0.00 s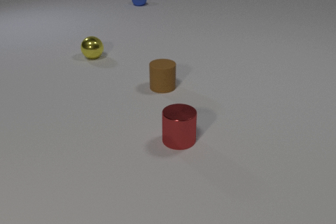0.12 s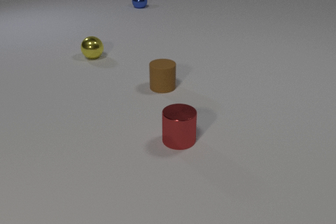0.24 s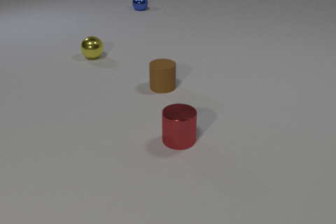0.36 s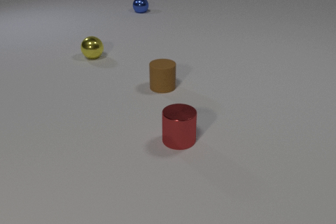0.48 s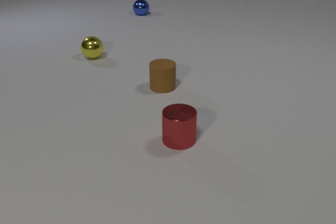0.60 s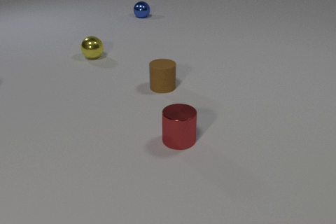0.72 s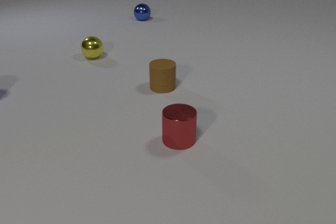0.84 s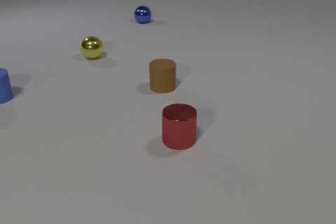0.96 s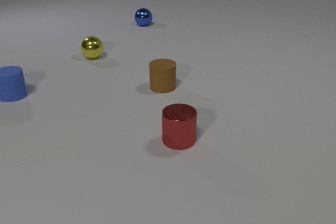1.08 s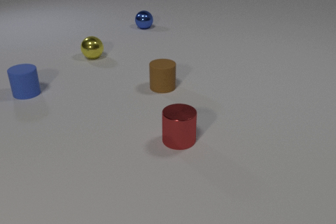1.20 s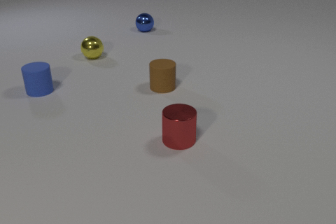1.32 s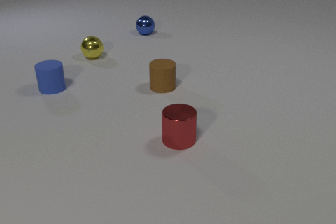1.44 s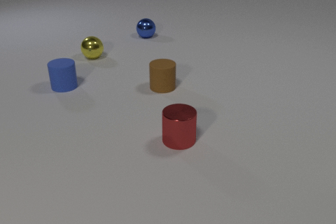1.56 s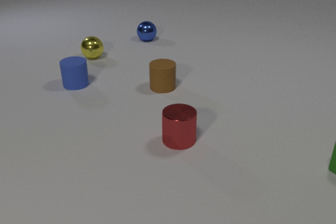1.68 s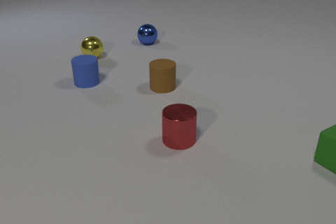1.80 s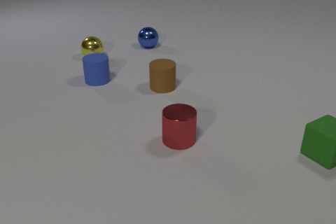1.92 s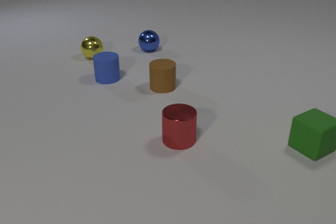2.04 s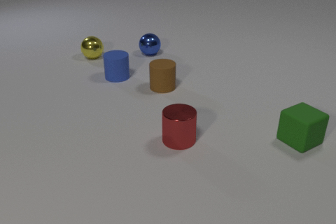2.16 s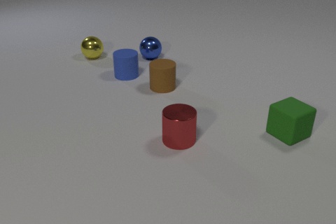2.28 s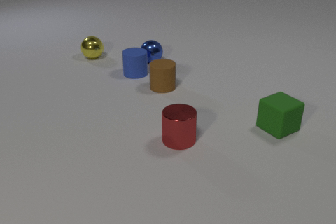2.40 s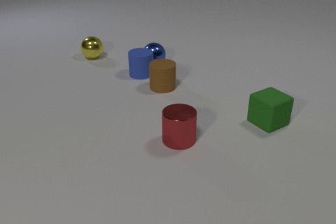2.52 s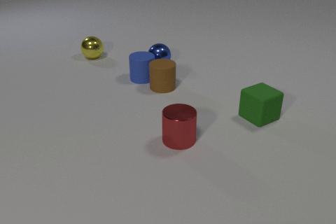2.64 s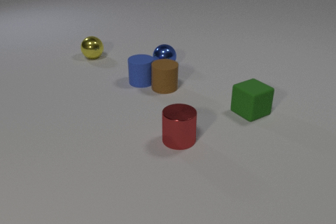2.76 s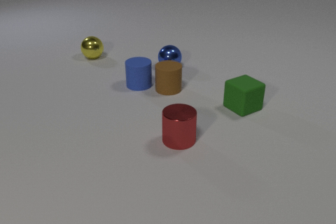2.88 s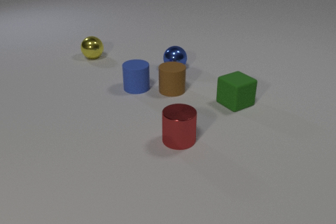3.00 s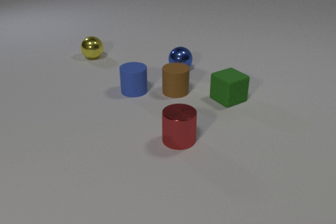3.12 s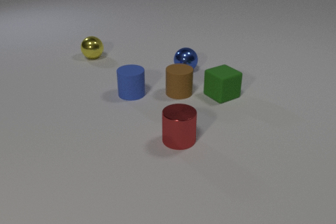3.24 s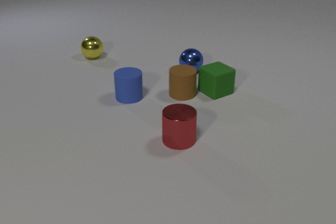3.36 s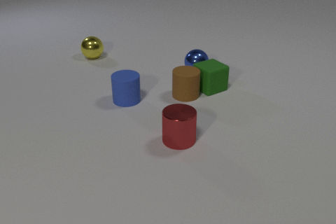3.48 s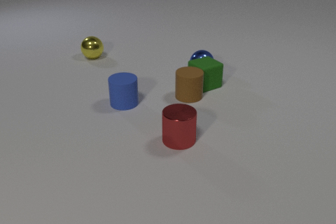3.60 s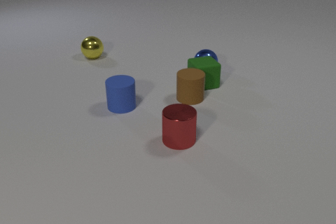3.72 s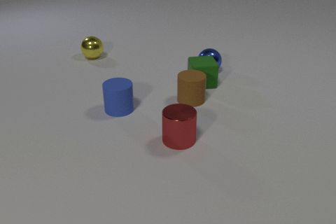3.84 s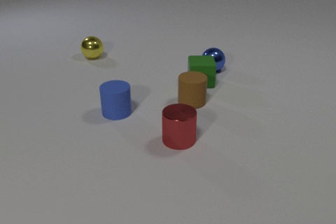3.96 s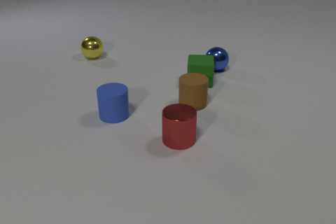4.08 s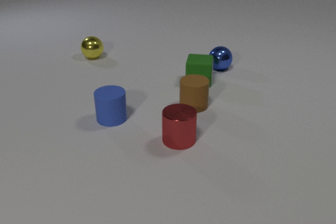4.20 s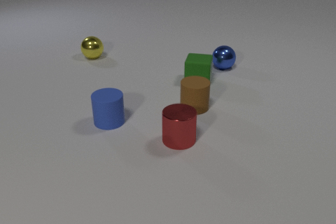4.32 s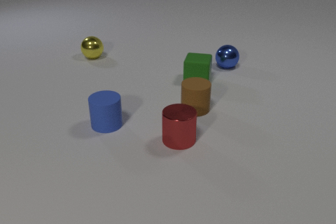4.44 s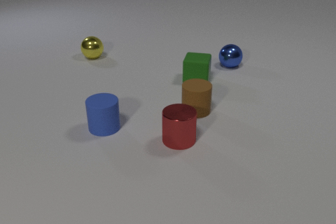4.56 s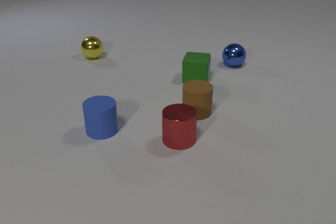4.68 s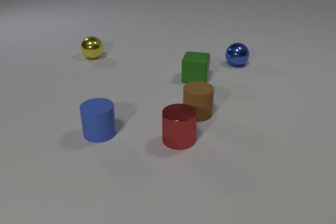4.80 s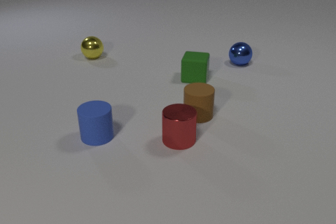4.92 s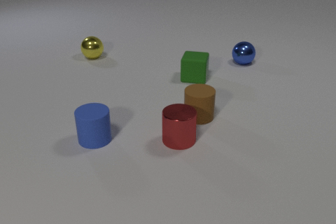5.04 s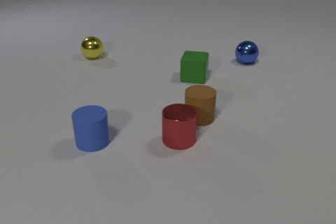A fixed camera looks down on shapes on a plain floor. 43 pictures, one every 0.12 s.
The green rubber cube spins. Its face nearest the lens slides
to the left.
The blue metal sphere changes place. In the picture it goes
toward the camera.
0.00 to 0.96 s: The blue rubber cylinder comes in at the left edge, slides to the right. The blue metal sphere rolls toward the camera.
0.96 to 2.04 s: The blue rubber cylinder slides to the right. The blue metal sphere rolls toward the camera. The green rubber cube comes in at the right edge, slides to the left and away from the camera.
2.04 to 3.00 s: The blue rubber cylinder slides toward the camera and to the right. The blue metal sphere rolls toward the camera and to the right. The brown rubber cylinder slides to the right and toward the camera. The green rubber cube slides to the left and away from the camera. The blue rubber cylinder and the blue metal sphere collide. The blue rubber cylinder and the brown rubber cylinder collide.
3.00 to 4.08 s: The blue rubber cylinder slides toward the camera and to the left. The blue metal sphere rolls to the right. The brown rubber cylinder slides toward the camera and to the right. The green rubber cube slides away from the camera and to the left, spins clockwise seen from above by about 45 degrees, its near face sliding to the left. The blue metal sphere and the green rubber cube collide. The brown rubber cylinder and the green rubber cube collide.
4.08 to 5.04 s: The blue rubber cylinder slides toward the camera and to the left. The blue metal sphere rolls to the right and away from the camera. The brown rubber cylinder slides toward the camera. The green rubber cube slides away from the camera.
How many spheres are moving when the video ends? 1.
How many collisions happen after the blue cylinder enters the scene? 4.
What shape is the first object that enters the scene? cylinder.
